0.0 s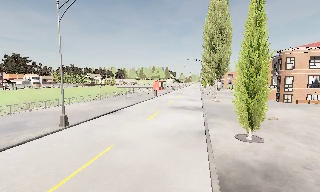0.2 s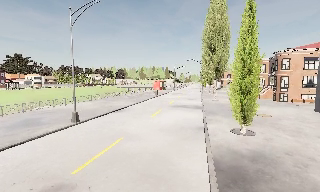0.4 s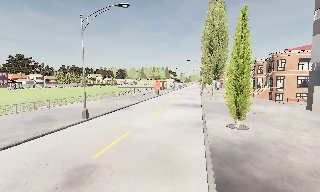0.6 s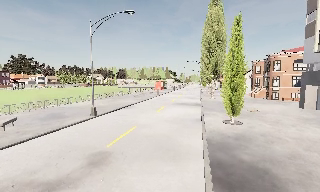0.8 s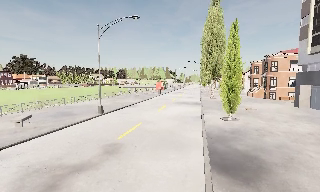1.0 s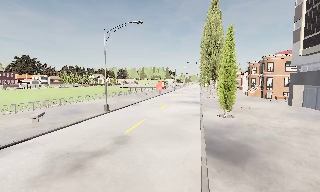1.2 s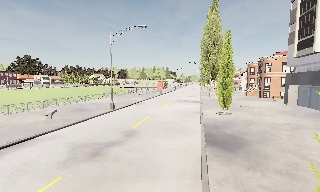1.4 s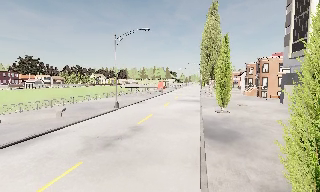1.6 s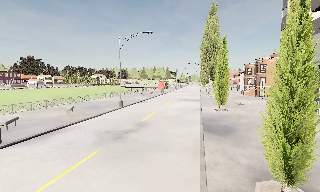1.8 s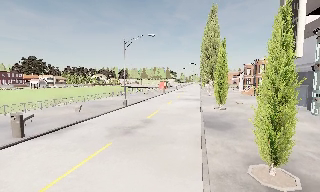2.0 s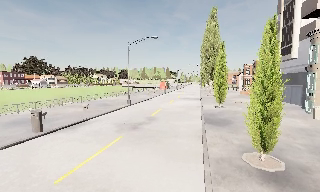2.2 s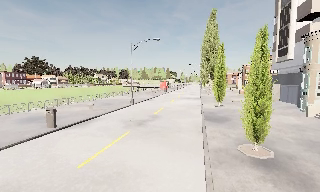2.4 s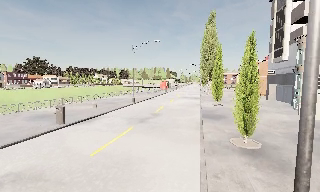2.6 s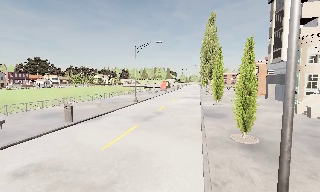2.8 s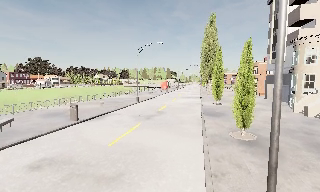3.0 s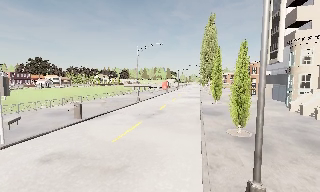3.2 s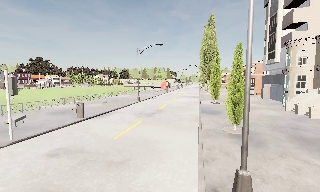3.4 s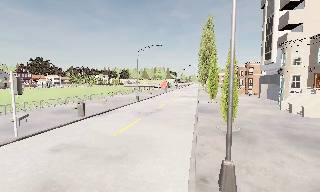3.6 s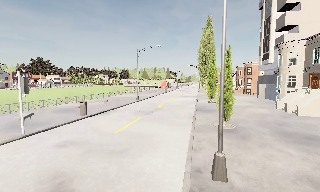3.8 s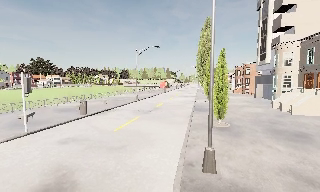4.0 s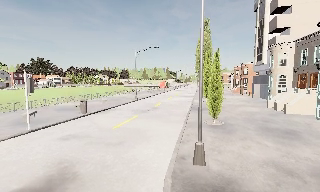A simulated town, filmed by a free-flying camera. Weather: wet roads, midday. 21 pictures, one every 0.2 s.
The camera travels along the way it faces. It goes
backward.
0.0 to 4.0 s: The camera travels backward, about 15 m, so what stands in front gets smaller. It loses speed.
The film runs backward here.
